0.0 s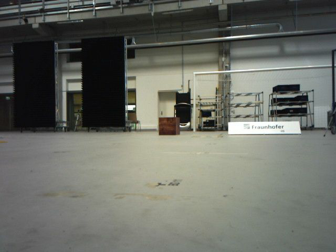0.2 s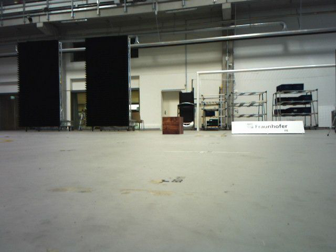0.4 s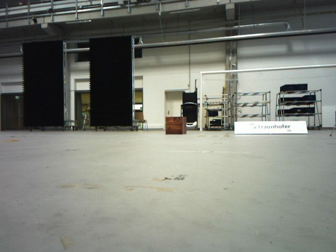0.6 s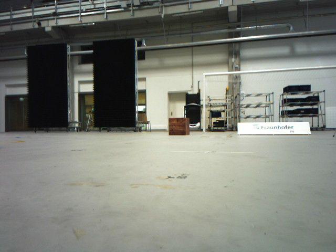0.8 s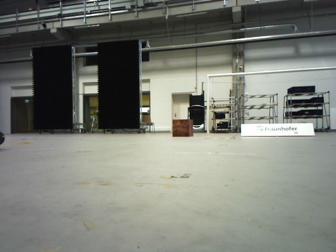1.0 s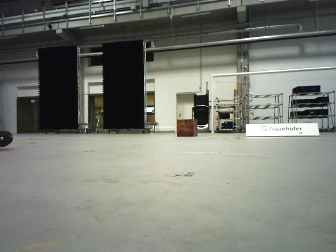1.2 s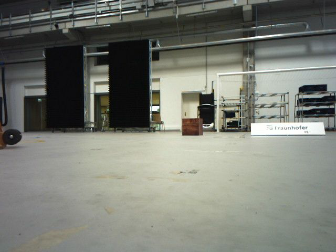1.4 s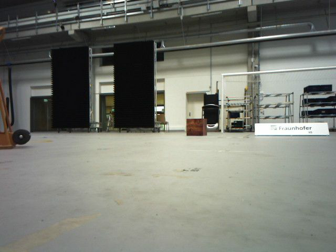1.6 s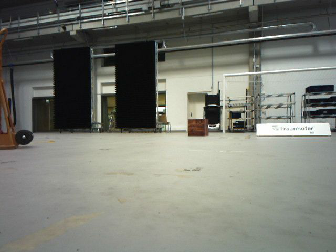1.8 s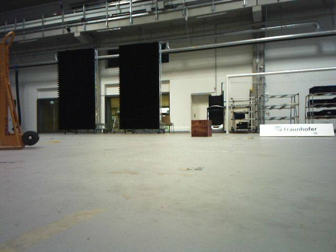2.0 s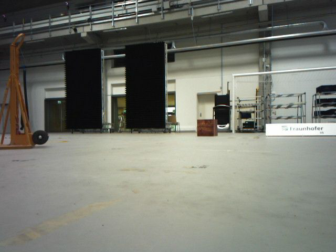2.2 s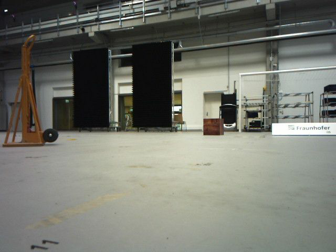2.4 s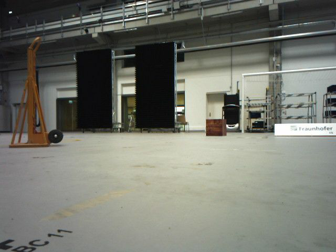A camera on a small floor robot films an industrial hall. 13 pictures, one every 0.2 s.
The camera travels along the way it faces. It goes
backward.
0.0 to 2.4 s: The camera travels backward, about 0.5 m, so what stands in front gets smaller.
The film runs backward here.
